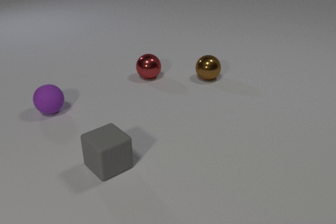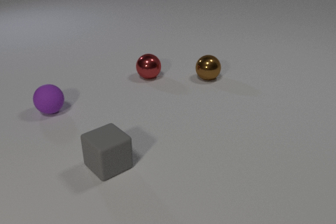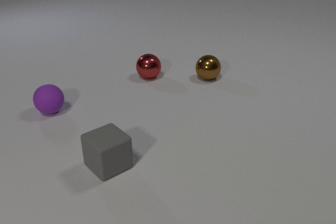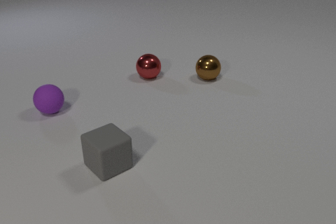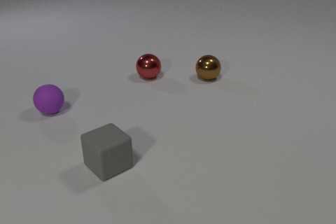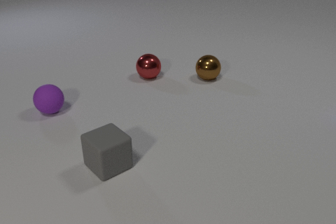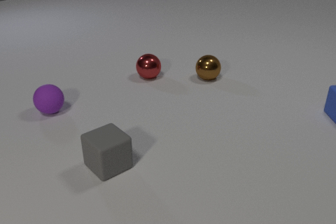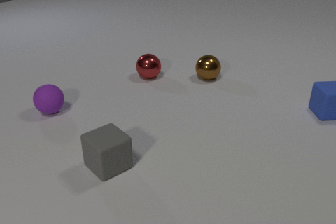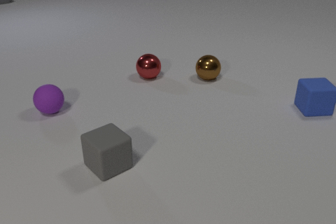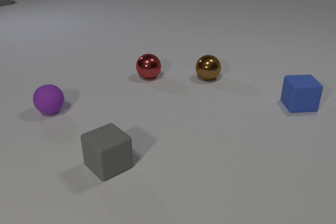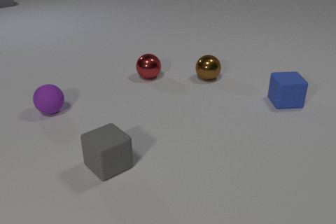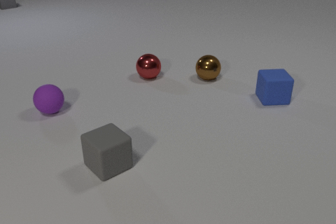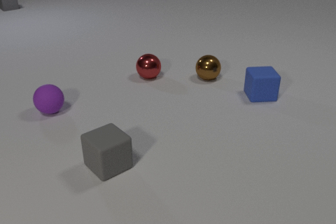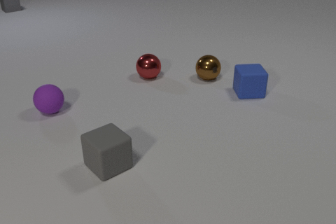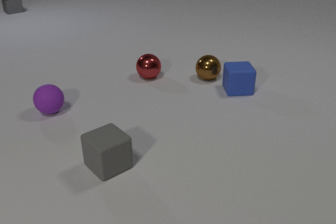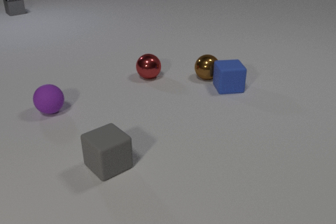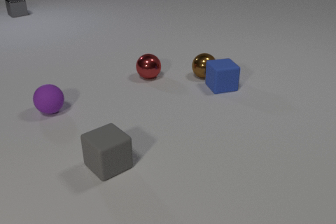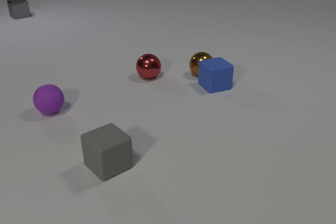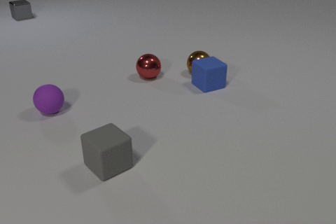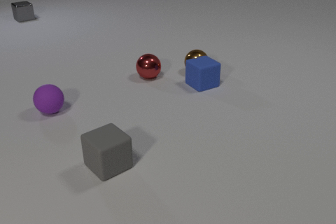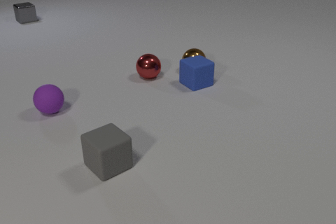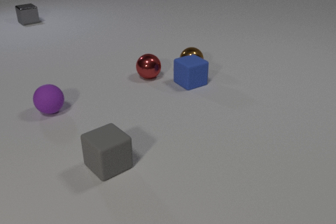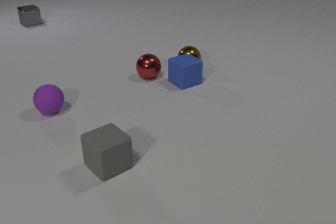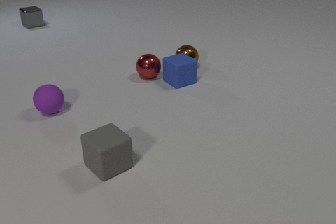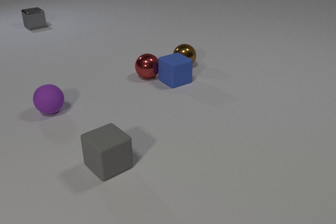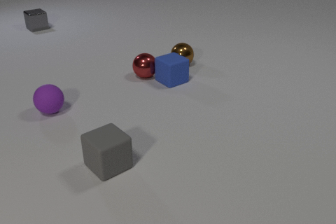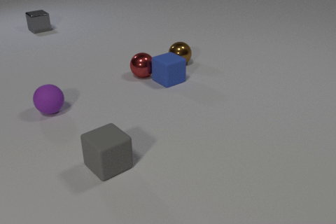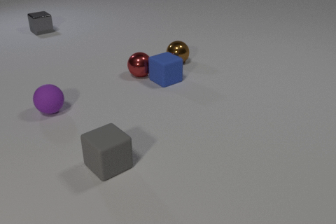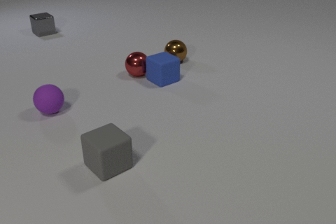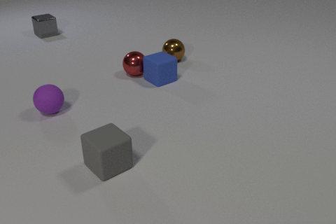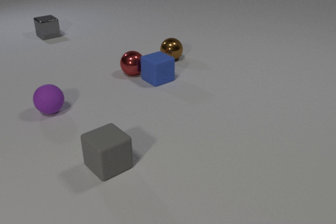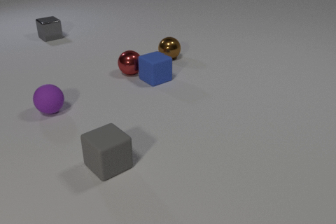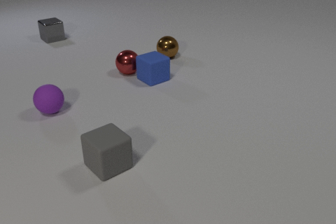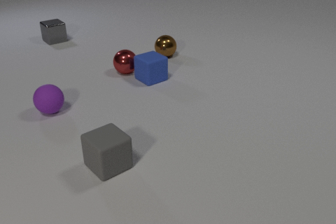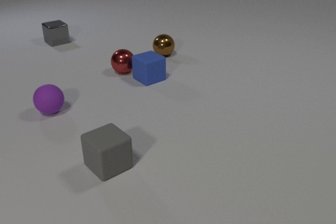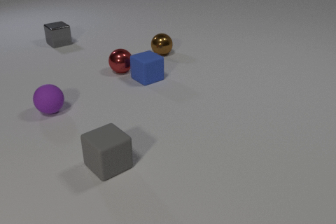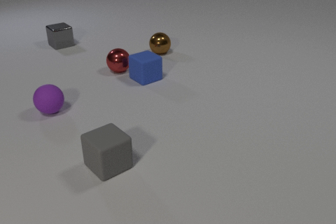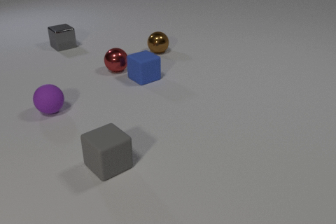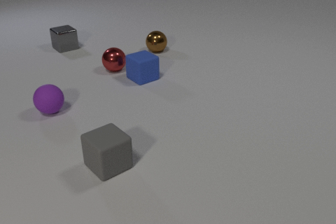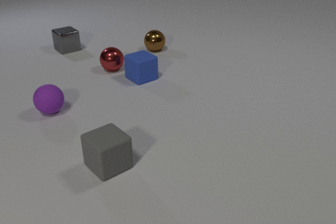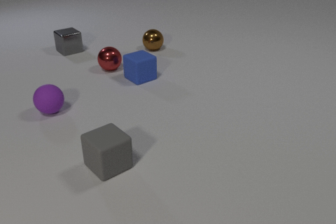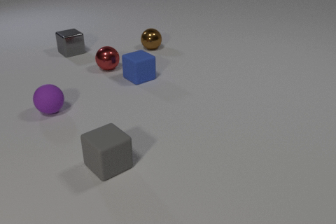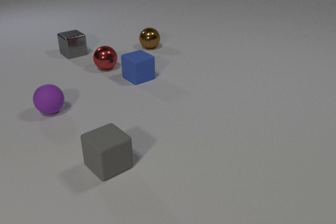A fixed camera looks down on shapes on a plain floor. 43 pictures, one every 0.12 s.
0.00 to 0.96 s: The blue rubber cube comes in at the right edge, slides to the left. The gray metal cube comes in at the top edge, slides toward the camera.
0.96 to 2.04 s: The blue rubber cube slides to the left. The brown metal sphere rolls away from the camera and to the left. The gray metal cube slides toward the camera. The blue rubber cube and the brown metal sphere collide.
2.04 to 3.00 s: The blue rubber cube slides to the left. The brown metal sphere rolls away from the camera and to the left. The gray metal cube slides toward the camera. The blue rubber cube and the red metal sphere collide.
3.00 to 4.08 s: The blue rubber cube slides to the left. The brown metal sphere rolls away from the camera and to the left. The red metal sphere rolls to the left and away from the camera. The gray metal cube slides toward the camera.
4.08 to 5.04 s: The blue rubber cube slides to the left. The brown metal sphere rolls away from the camera and to the left. The red metal sphere rolls to the left and away from the camera. The gray metal cube slides toward the camera and to the right.
What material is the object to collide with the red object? rubber.
What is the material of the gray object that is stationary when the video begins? rubber.
Are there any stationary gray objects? yes.
